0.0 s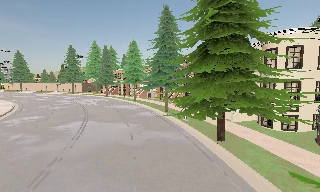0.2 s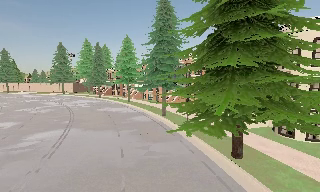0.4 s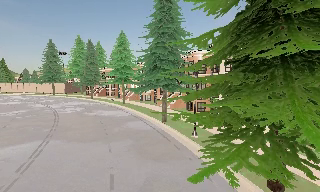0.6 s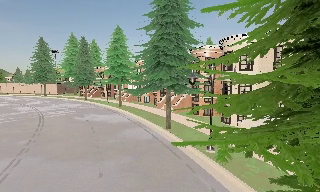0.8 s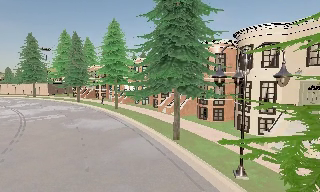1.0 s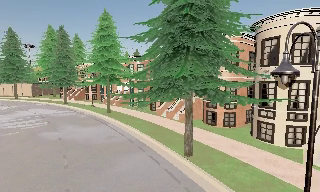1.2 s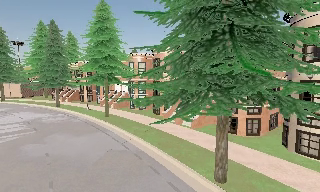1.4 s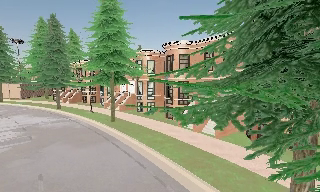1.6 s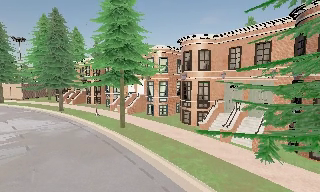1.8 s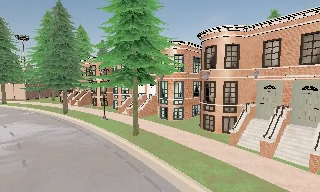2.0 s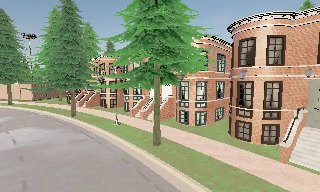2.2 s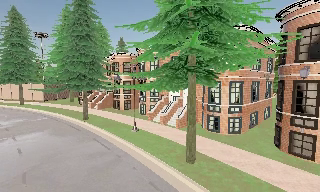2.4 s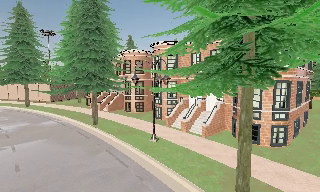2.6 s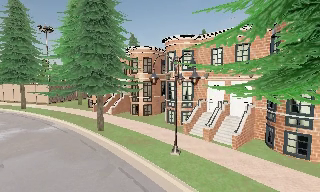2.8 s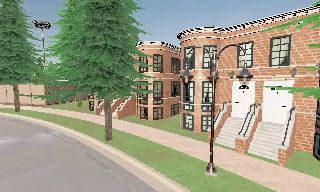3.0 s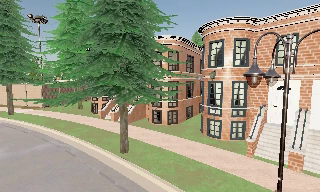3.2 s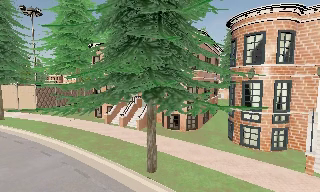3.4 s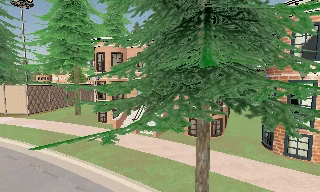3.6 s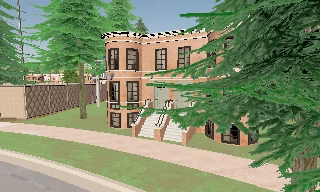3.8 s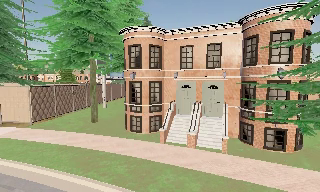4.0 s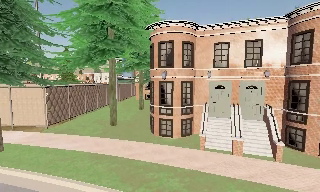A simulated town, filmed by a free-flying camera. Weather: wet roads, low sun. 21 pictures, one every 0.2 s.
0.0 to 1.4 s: The camera travels forward, about 16 m, so what stands in front looms larger.
1.4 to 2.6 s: The camera travels forward and to its left, about 12 m, so what stands in front looms larger.
2.6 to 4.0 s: The camera pans to its right, which is clockwise from overhead, by about 15 degrees. It travels to its left and forward, about 16 m, so close, fixed things drift to the right.
The film runs forward here.
